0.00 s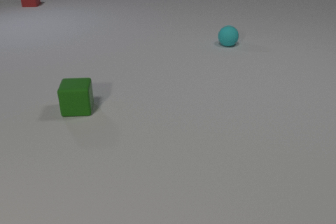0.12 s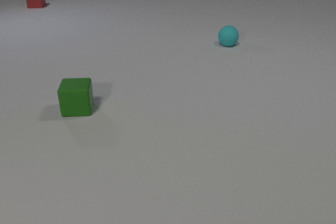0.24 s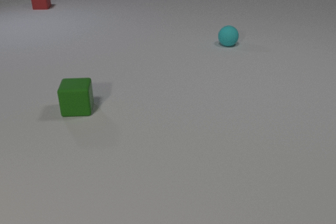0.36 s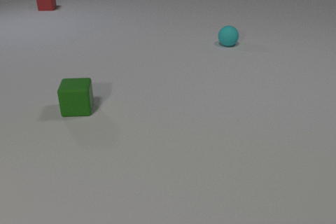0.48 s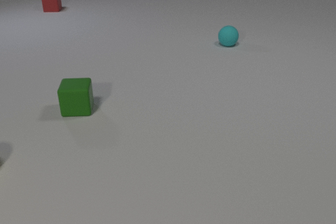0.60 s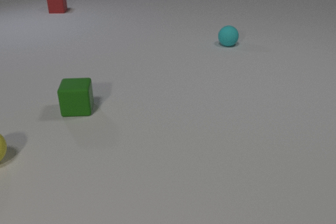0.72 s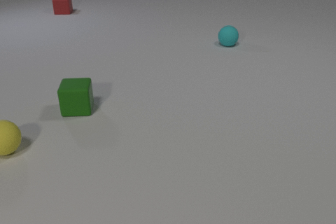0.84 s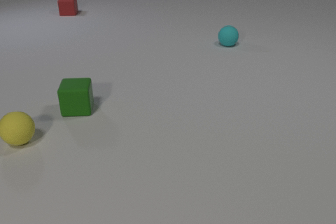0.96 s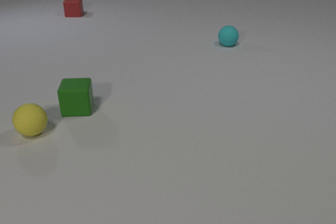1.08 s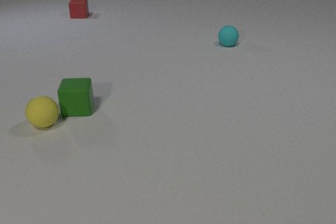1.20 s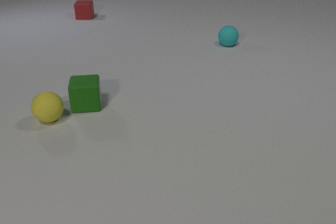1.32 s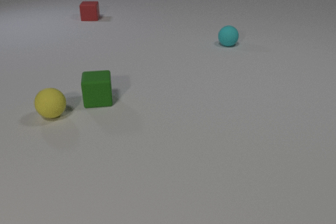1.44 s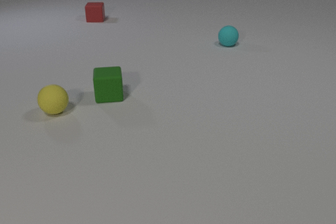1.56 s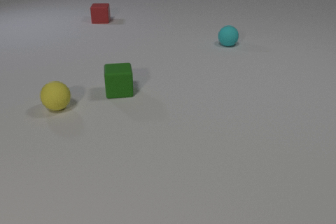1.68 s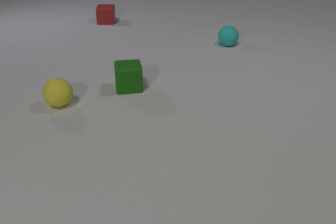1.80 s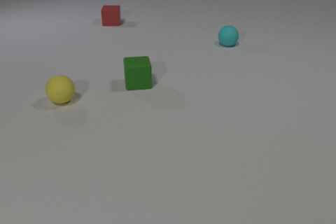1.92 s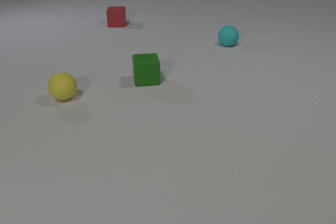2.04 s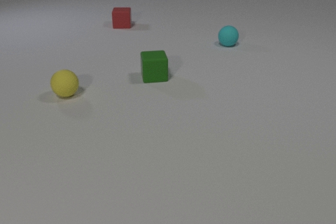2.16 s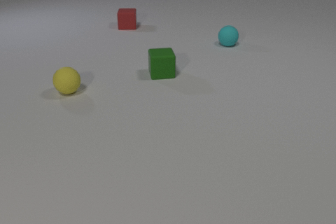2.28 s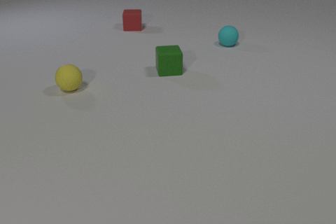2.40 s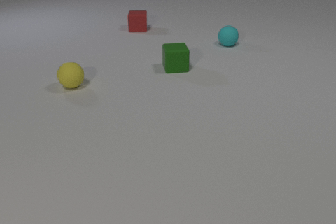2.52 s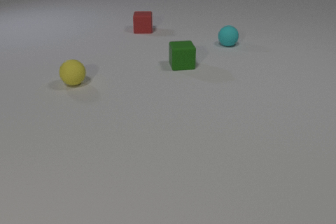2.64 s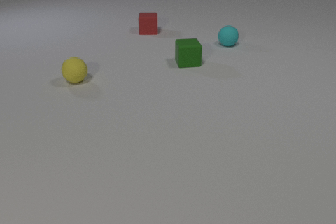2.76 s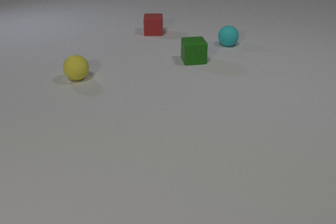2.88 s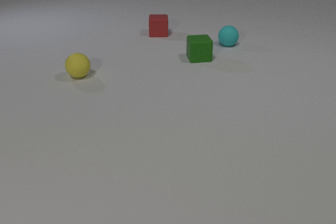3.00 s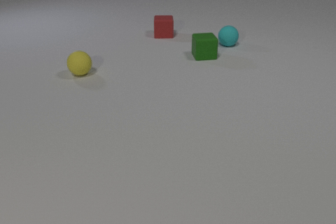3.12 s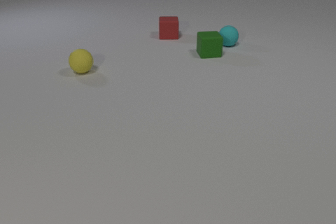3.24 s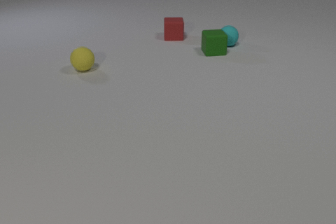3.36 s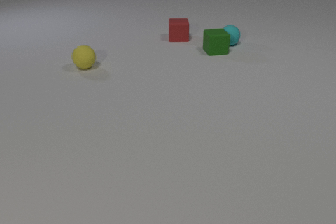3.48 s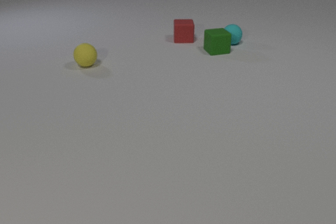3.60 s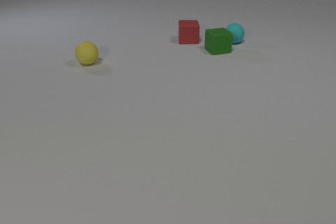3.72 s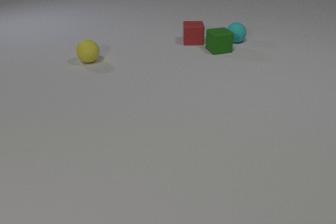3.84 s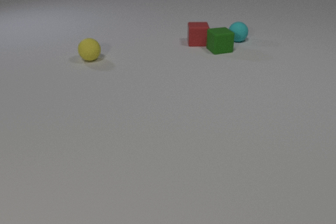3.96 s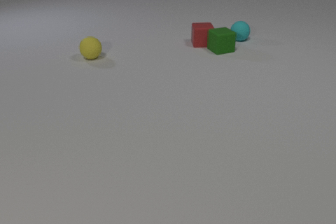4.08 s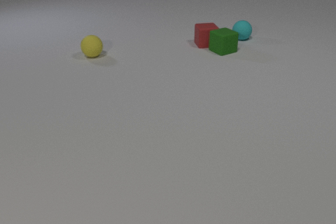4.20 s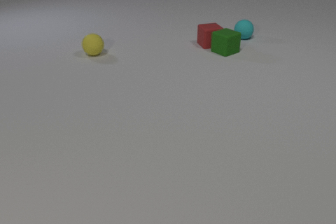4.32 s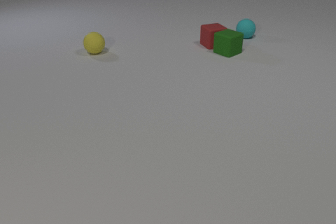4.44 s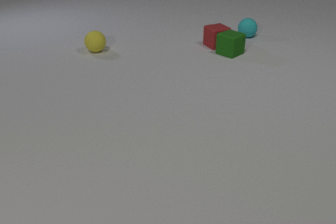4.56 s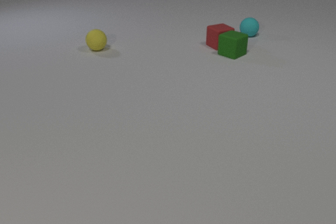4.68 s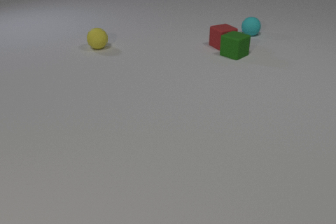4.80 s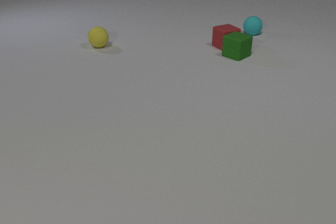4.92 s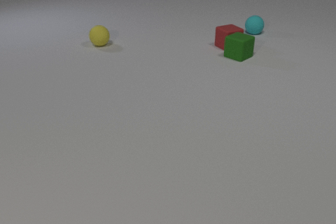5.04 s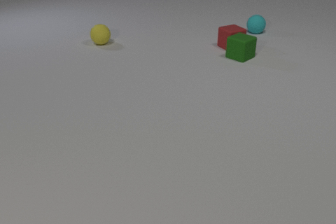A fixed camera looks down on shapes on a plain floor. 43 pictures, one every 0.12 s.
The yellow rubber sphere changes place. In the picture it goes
away from the camera.
0.00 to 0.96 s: The yellow rubber sphere comes in at the left edge, rolls to the right and away from the camera. The red rubber cube slides toward the camera and to the right.
0.96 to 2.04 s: The yellow rubber sphere rolls away from the camera and to the right. The green rubber cube slides to the right and away from the camera. The red rubber cube slides toward the camera and to the right. The yellow rubber sphere and the green rubber cube collide.
2.04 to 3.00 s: The yellow rubber sphere rolls away from the camera. The green rubber cube slides away from the camera and to the right. The red rubber cube slides to the right and toward the camera.
3.00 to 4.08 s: The yellow rubber sphere rolls away from the camera. The green rubber cube slides to the right and away from the camera, spins counterclockwise seen from above by about 30 degrees, its near face sliding to the right. The cyan rubber sphere rolls away from the camera and to the right. The red rubber cube slides to the right and toward the camera. The green rubber cube and the cyan rubber sphere collide. The green rubber cube and the red rubber cube collide.
4.08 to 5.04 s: The yellow rubber sphere rolls away from the camera. The green rubber cube slides to the right and toward the camera. The cyan rubber sphere rolls away from the camera and to the right. The red rubber cube slides to the right.
What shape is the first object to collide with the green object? sphere.
Are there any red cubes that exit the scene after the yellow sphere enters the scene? no.
How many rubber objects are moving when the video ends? 4.
